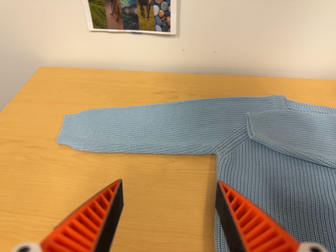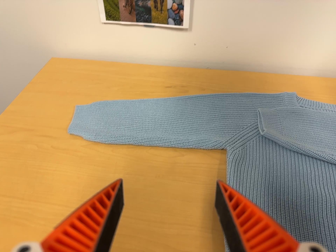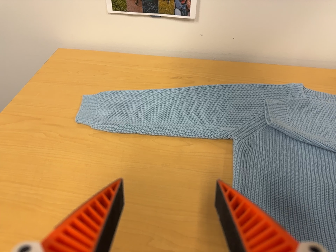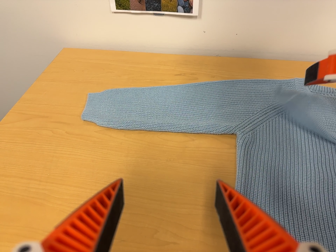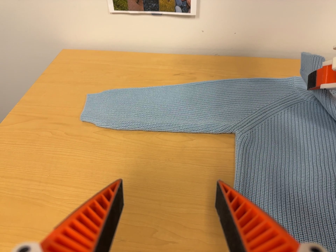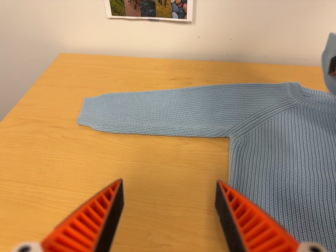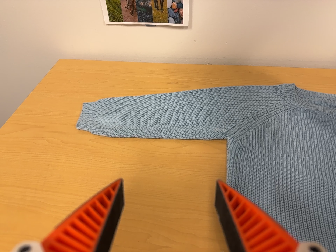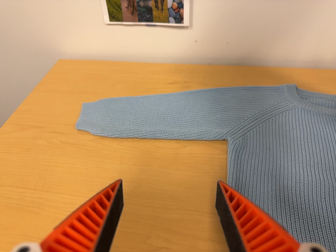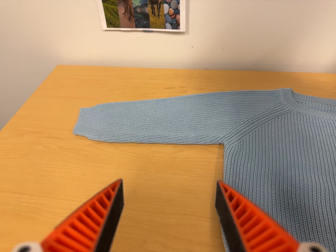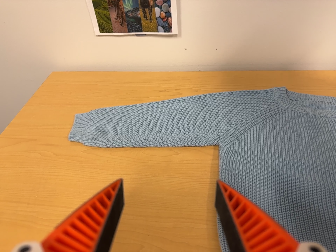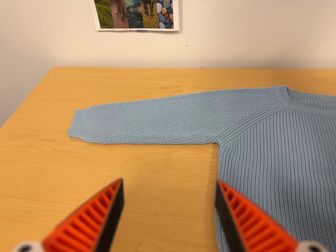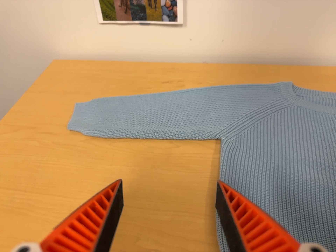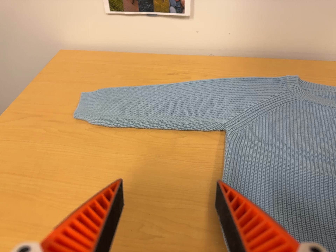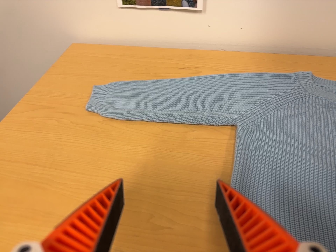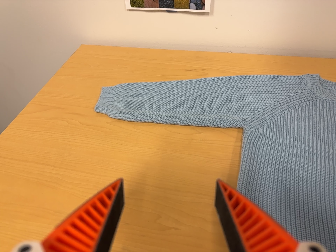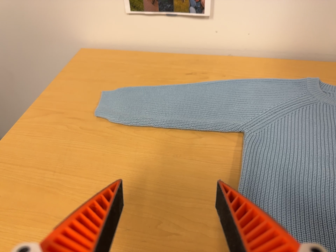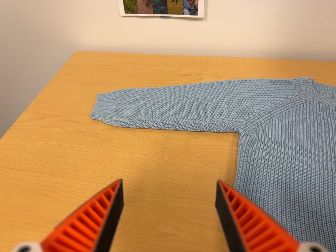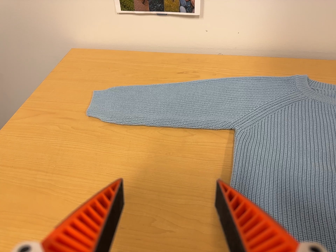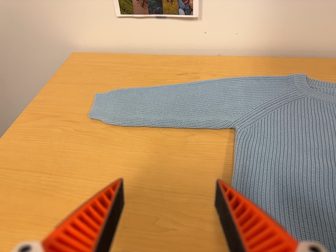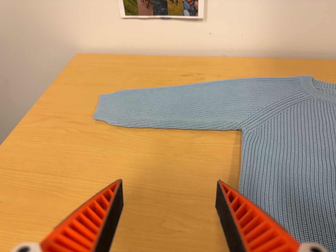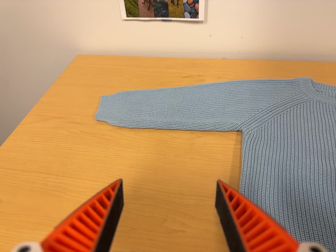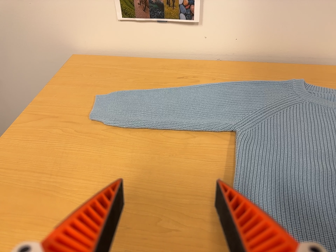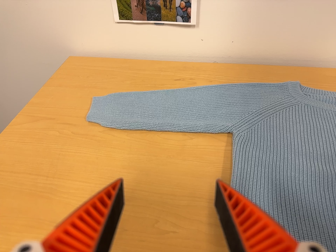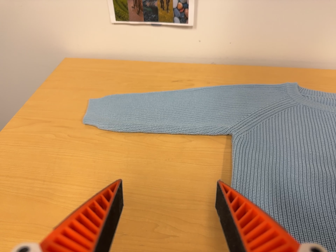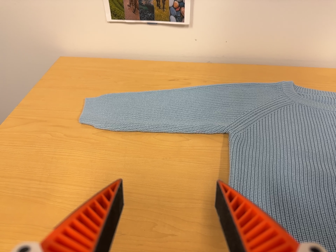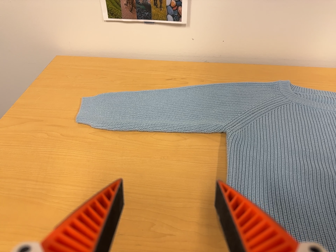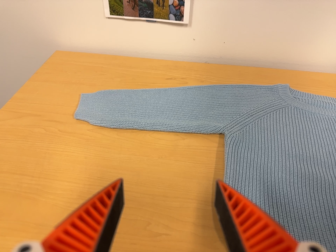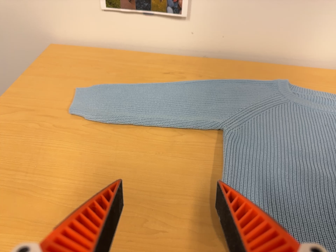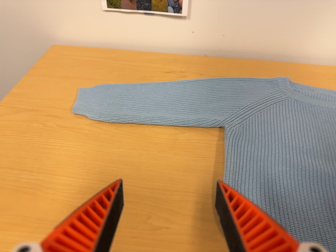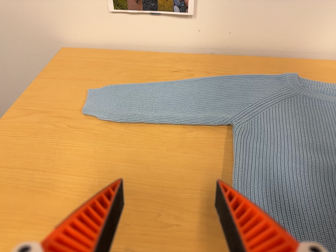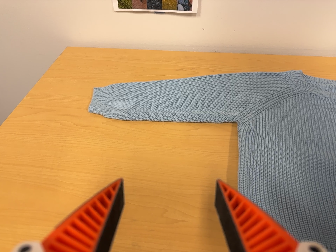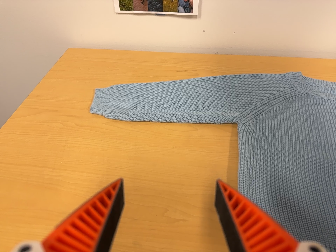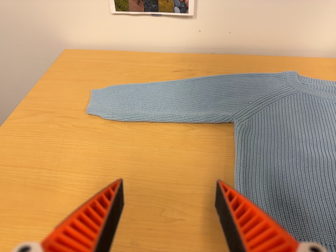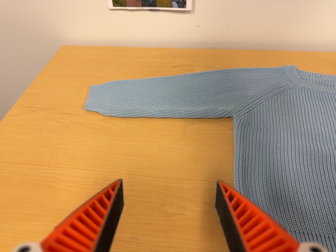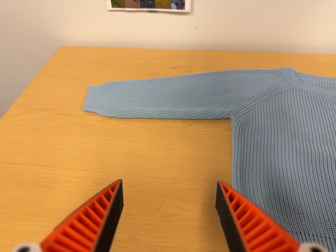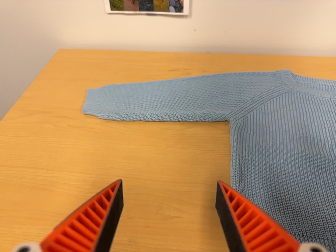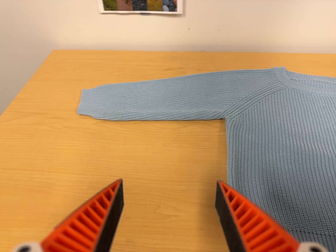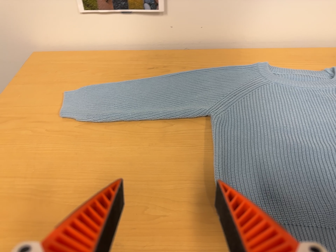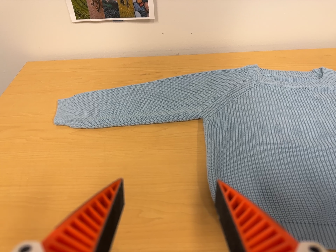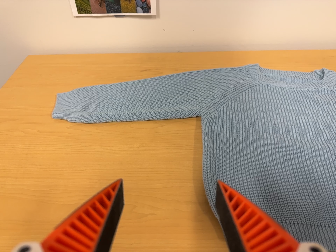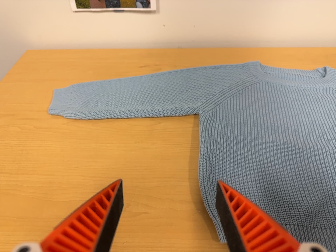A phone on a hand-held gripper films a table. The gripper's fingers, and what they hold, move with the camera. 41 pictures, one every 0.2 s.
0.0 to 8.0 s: The camera travels toward the bottom of its view, about 7 cm, so close, fixed things drift upward.
The film runs backward here.
